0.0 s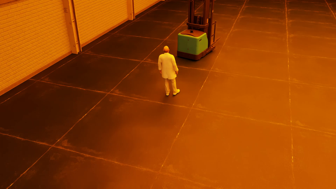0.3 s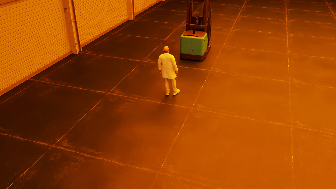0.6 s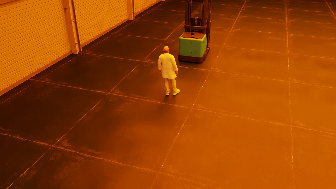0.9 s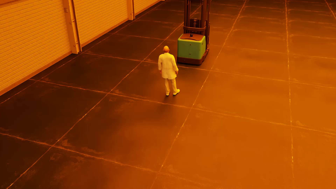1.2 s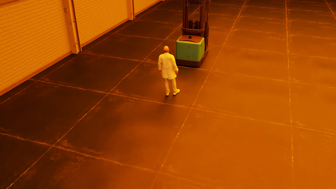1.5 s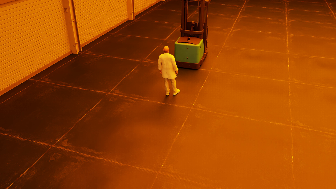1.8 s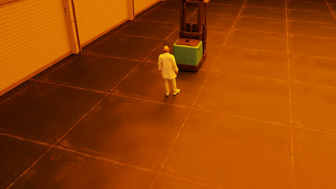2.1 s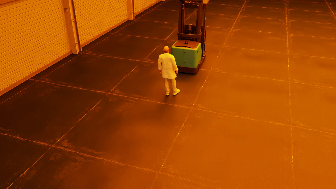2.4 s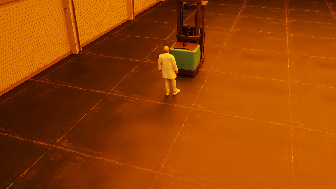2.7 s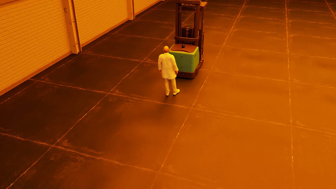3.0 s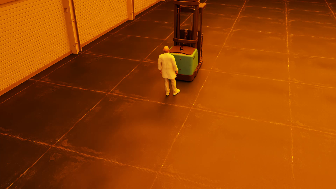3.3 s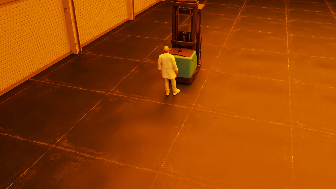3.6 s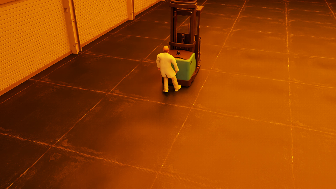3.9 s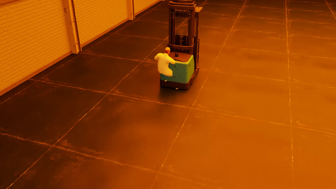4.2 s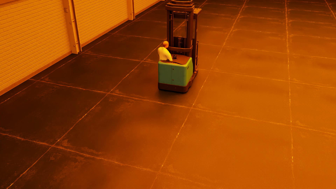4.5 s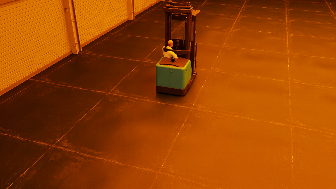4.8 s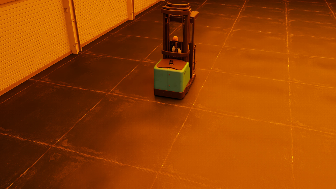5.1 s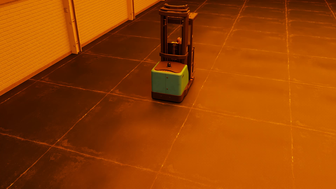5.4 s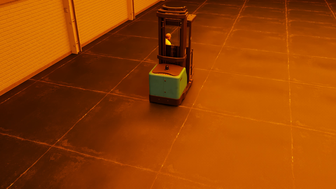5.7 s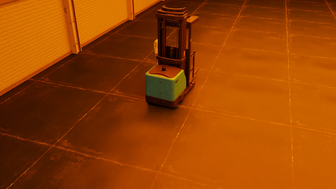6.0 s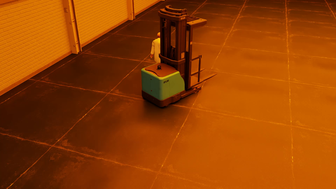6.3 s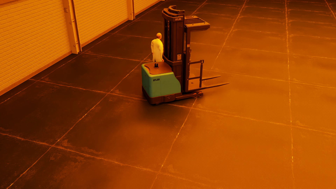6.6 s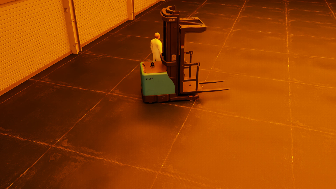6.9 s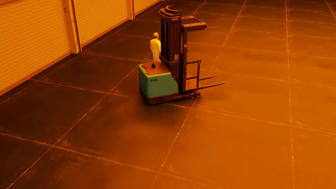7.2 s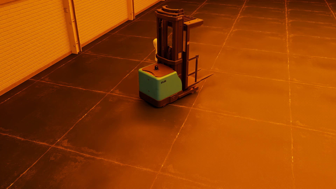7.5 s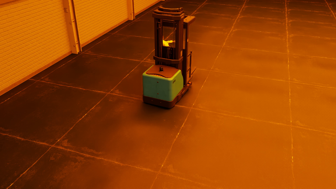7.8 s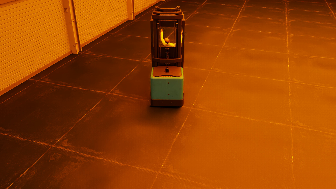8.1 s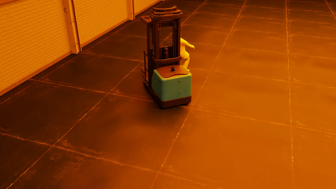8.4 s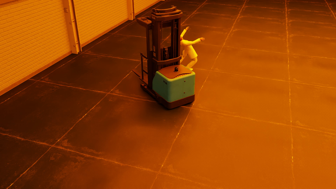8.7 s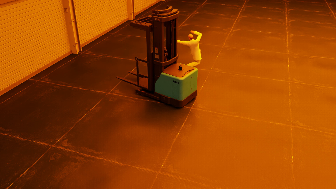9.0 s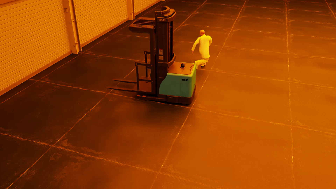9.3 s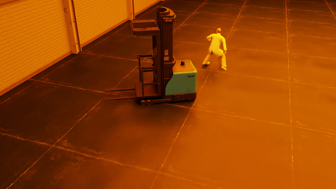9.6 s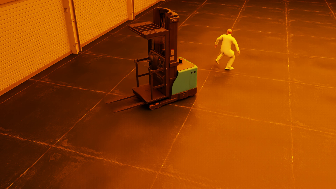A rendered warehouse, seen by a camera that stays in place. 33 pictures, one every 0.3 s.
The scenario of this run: Near miss between a forklift and a person.
